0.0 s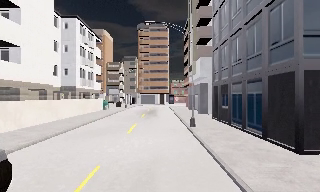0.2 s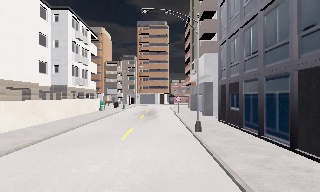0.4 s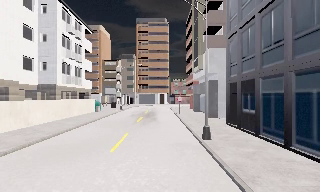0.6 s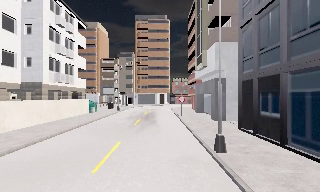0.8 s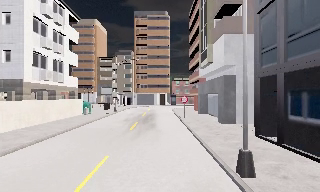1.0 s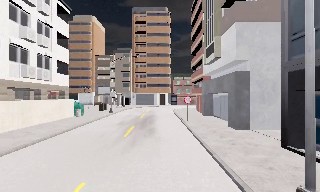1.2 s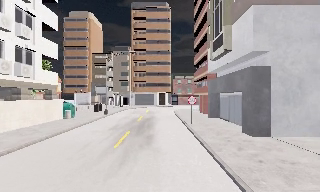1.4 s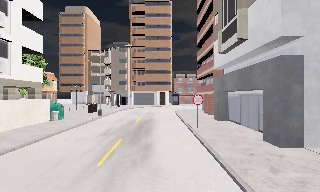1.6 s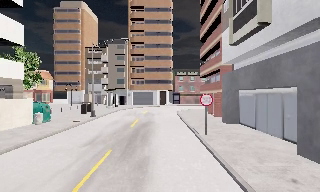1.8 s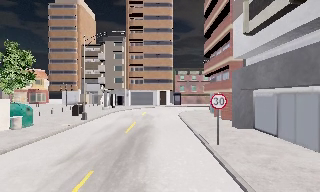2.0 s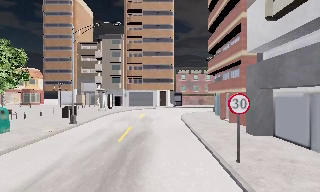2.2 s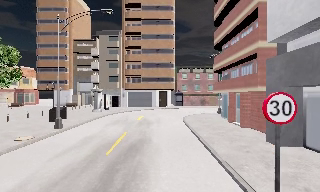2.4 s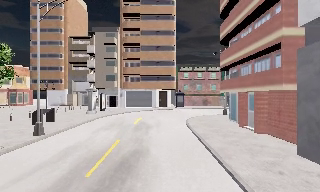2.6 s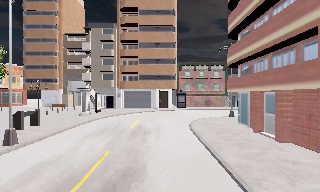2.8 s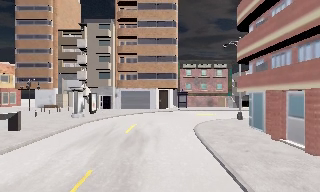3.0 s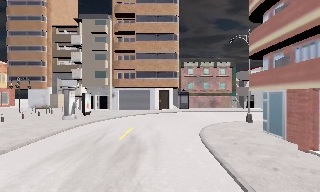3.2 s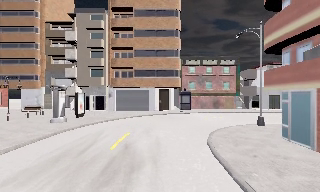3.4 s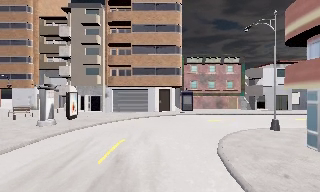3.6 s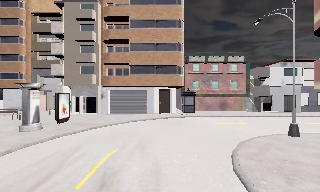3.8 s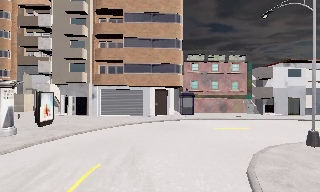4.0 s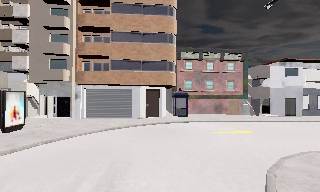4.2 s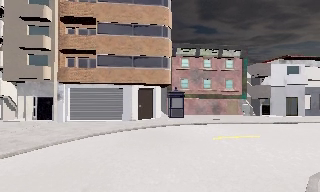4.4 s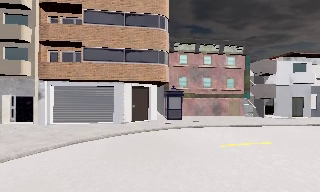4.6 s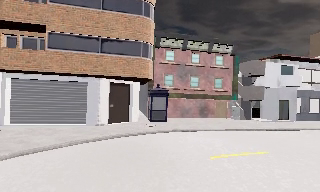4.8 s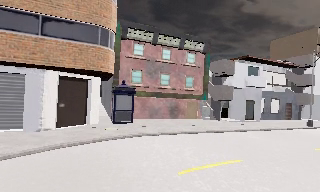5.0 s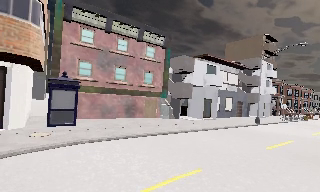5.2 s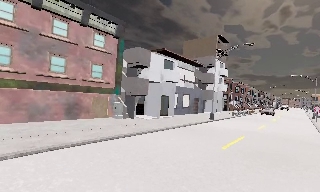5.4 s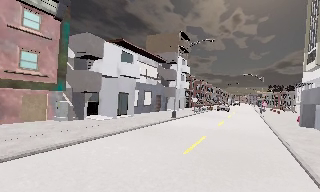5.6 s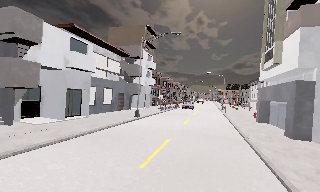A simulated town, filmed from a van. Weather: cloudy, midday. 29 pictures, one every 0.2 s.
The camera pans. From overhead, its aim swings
clockwise.
The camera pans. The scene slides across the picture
to the left.
0.0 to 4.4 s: The camera travels forward, about 35 m, so what stands in front looms larger.
4.4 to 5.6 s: The camera swings to its right by about 65 degrees, and the scene slides to the left. It travels forward, about 10 m.
The film runs forward here.
